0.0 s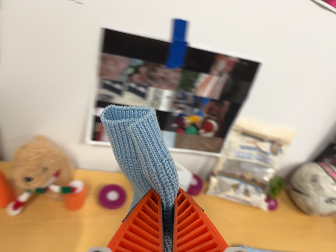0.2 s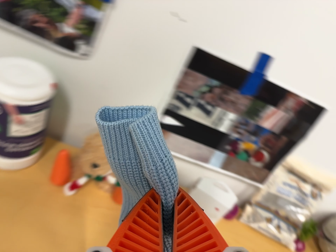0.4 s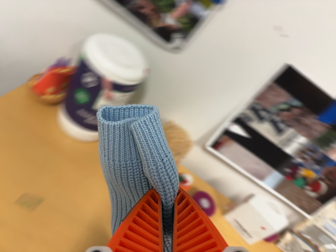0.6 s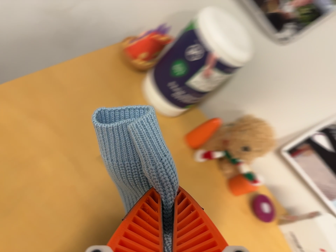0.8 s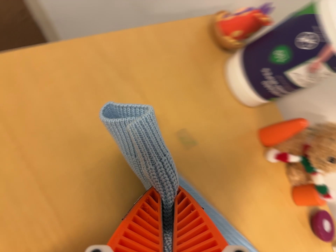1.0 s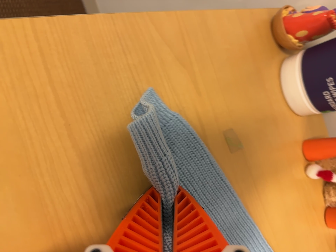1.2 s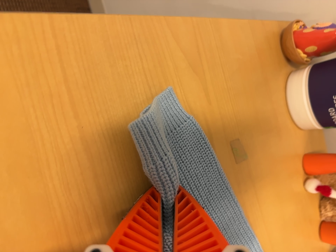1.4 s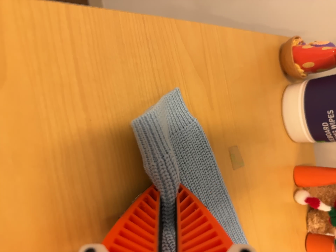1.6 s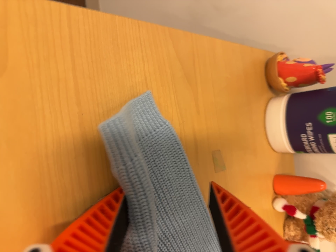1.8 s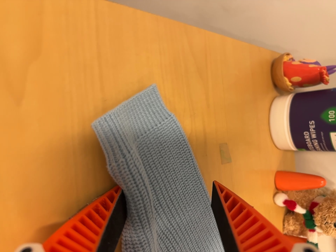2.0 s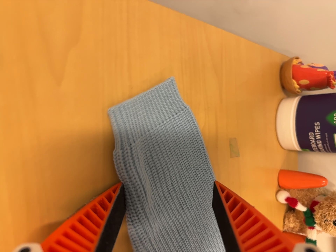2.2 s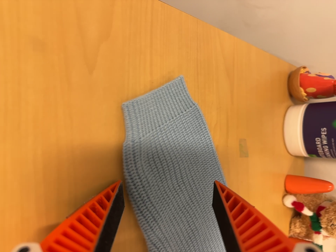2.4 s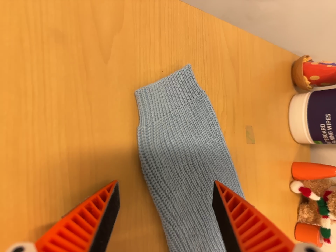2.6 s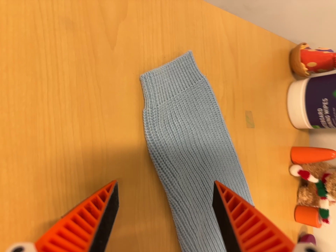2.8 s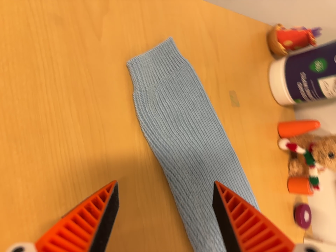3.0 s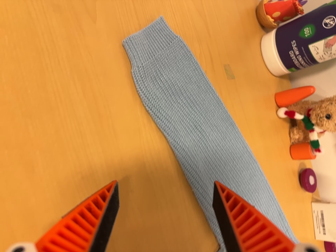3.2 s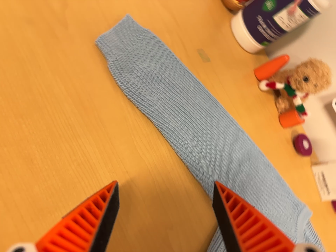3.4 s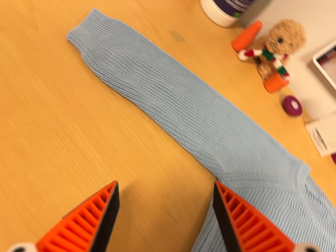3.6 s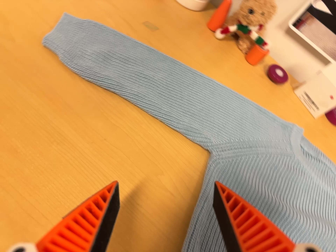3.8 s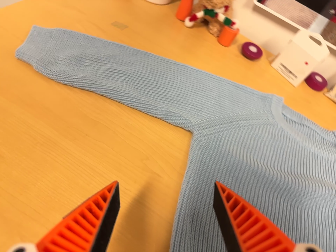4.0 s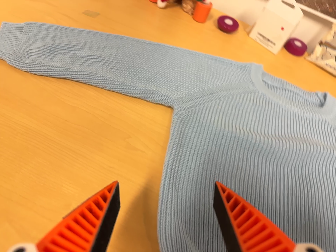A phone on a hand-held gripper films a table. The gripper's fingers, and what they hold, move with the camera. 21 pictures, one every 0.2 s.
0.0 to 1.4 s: The scene slides to the right, as the camera pans about 20 degrees to its left. It travels to its left, about 40 cm, so close, fixed things drift to the right. It rolls about its line of sight by about 70 degrees, and the scene rotates clockwise.
1.4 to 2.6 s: The camera travels backward, toward the bottom of its view and to its left, about 12 cm, so what stands in front gets smaller.
2.6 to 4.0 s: The camera travels toward the bottom of its view, to its right and backward, about 28 cm, so close, fixed things drift upward. It rolls about its line of sight by about 60 degrees, and the scene rotates counterclockwise.
The film runs backward here.
